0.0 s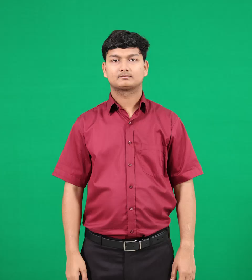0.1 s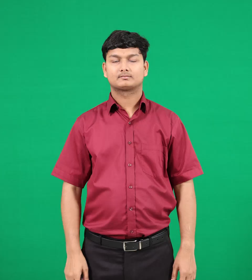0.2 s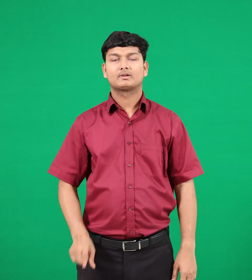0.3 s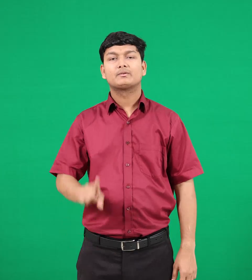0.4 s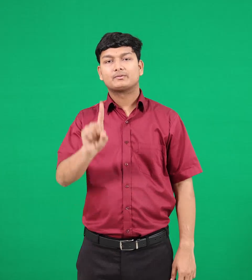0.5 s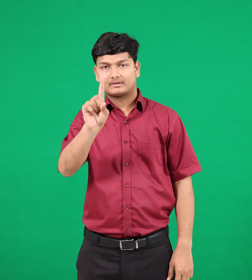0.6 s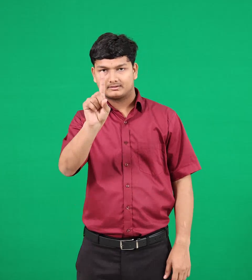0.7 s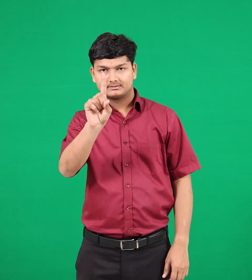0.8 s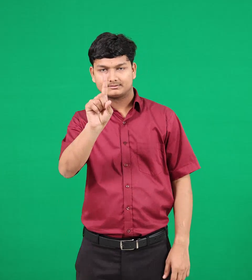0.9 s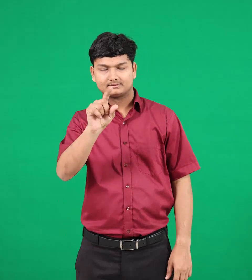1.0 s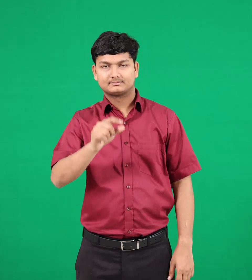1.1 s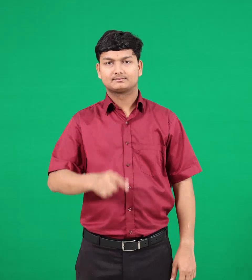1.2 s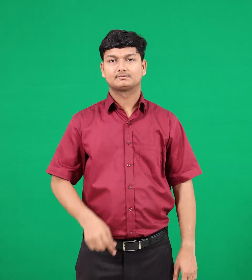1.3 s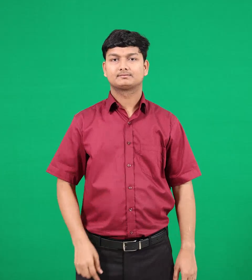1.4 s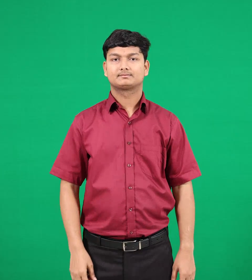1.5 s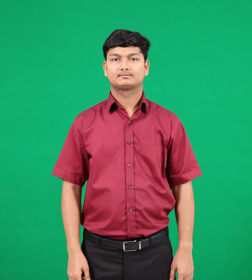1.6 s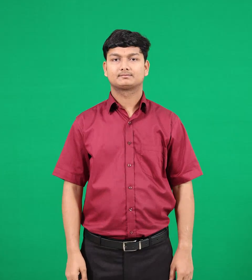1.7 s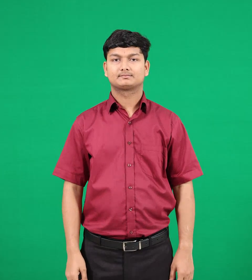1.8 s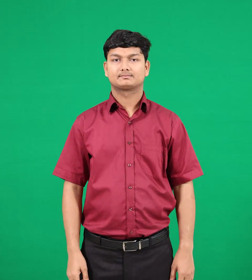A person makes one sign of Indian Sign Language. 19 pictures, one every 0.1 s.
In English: one
